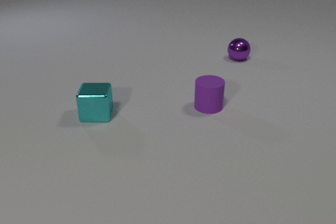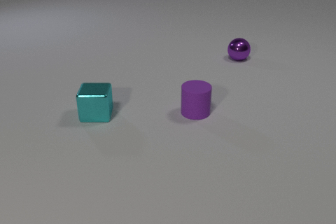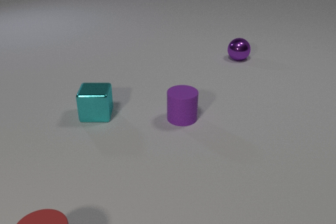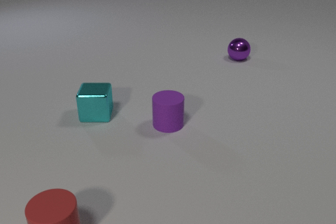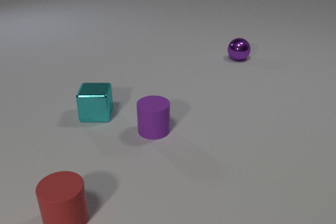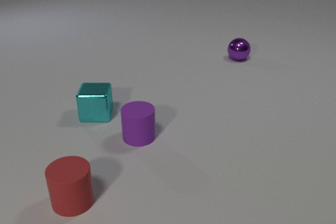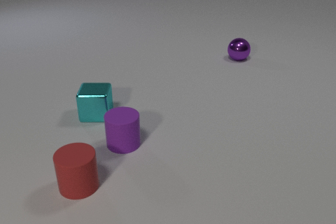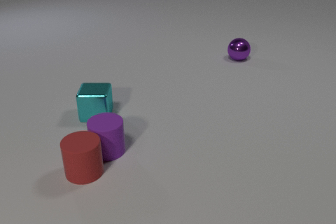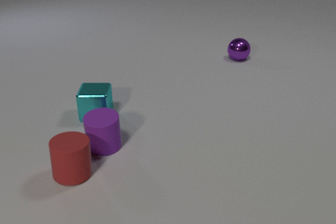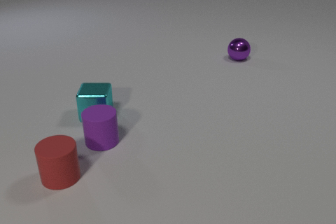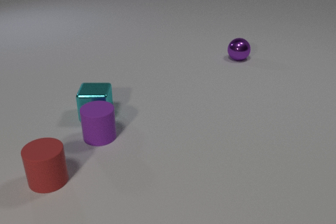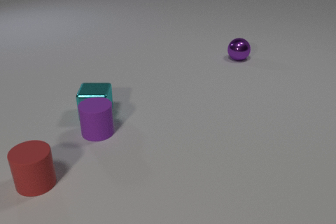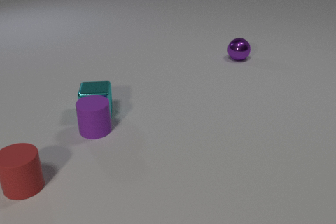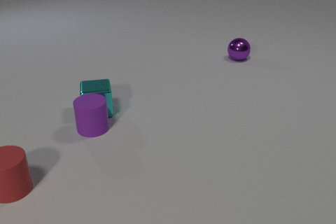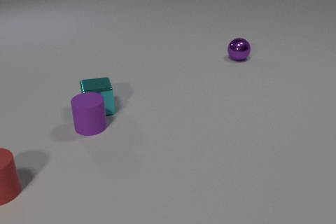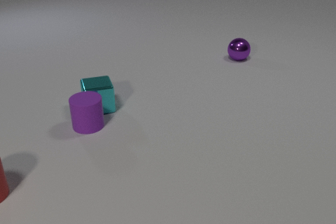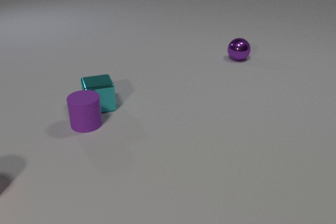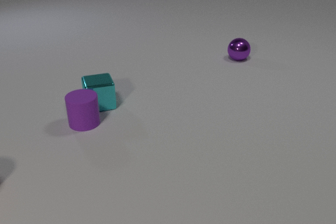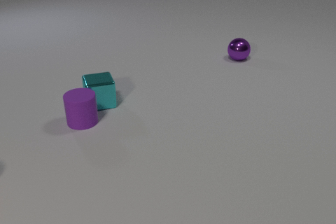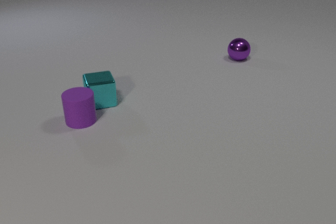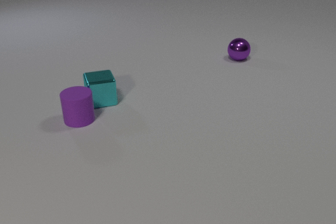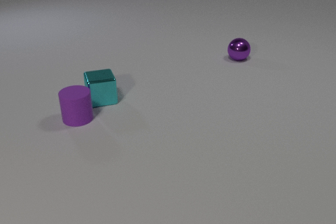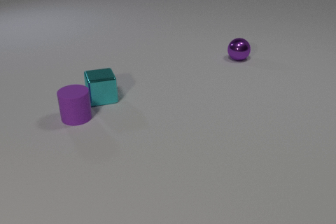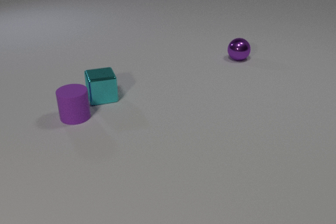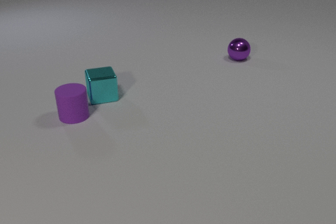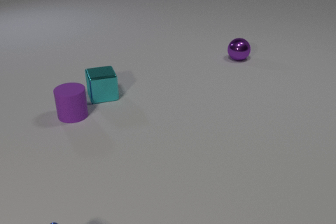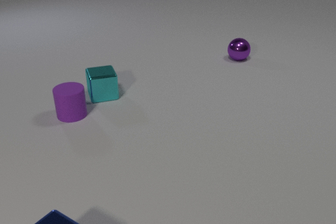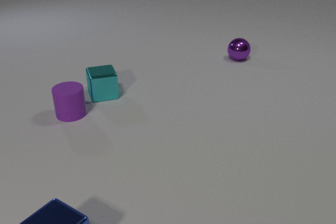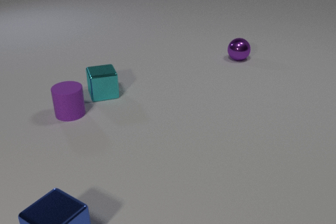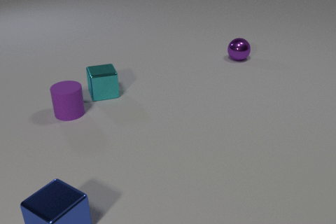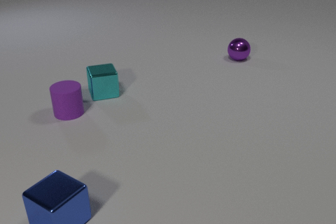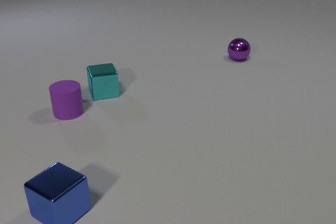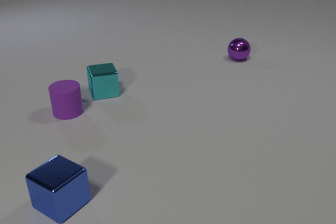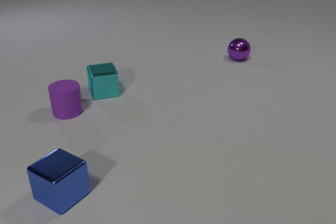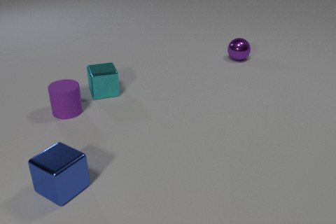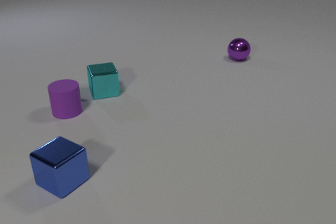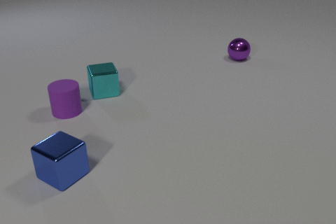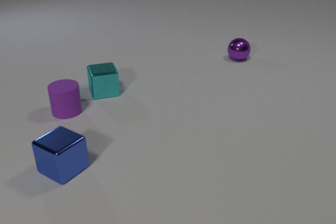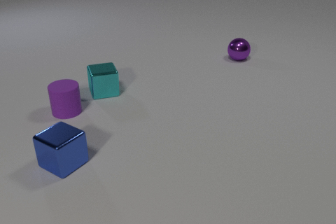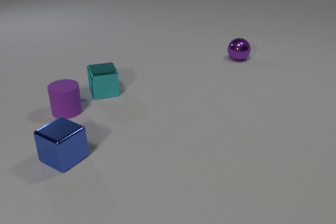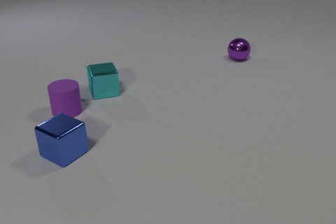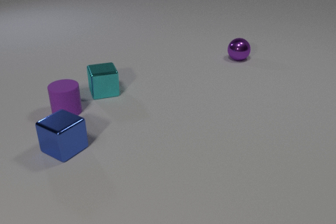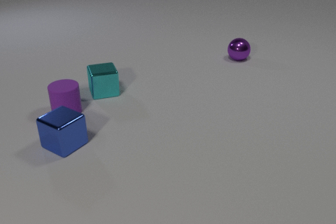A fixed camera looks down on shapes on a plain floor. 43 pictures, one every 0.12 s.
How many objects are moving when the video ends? 1.
What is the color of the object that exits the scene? red.
How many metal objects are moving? 2.
0.00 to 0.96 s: The red rubber cylinder comes in at the bottom edge, slides away from the camera. The purple rubber cylinder slides to the left and toward the camera. The red rubber cylinder and the purple rubber cylinder collide.
0.96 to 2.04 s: The red rubber cylinder slides to the left, leaves at the left edge. The purple rubber cylinder slides away from the camera. The cyan metal cube slides away from the camera. The purple rubber cylinder and the cyan metal cube collide.
2.04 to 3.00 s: The purple rubber cylinder slides away from the camera and to the left. The cyan metal cube slides away from the camera.
3.00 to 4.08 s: The purple rubber cylinder slides away from the camera. The cyan metal cube slides away from the camera. The blue metal cube slides away from the camera.
4.08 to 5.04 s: The blue metal cube slides away from the camera.
